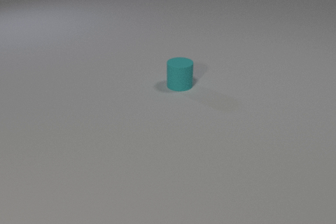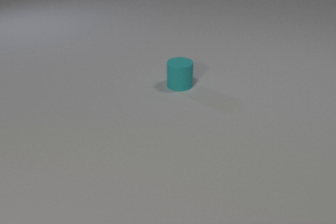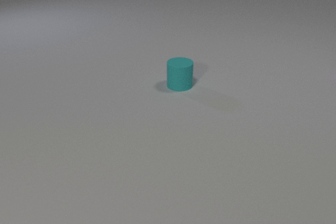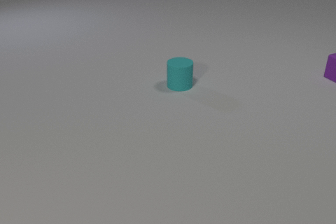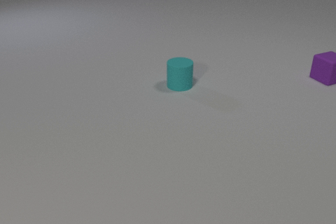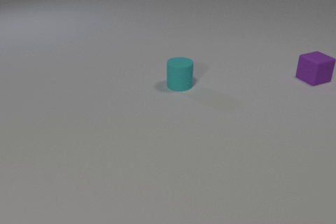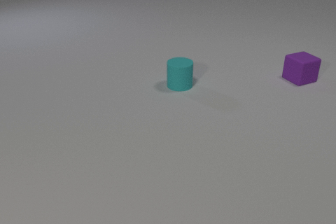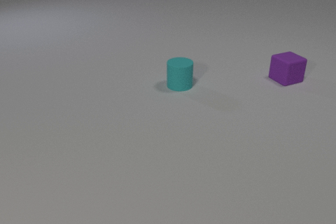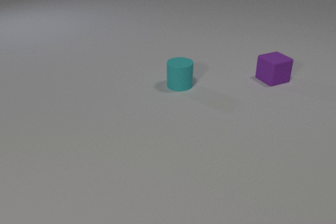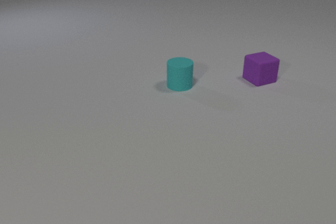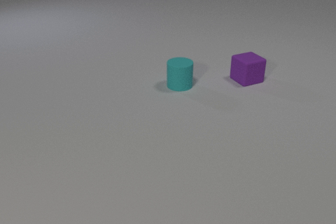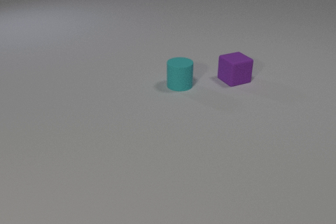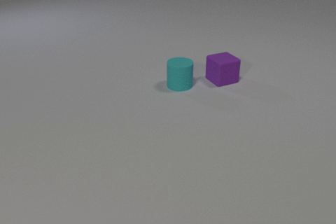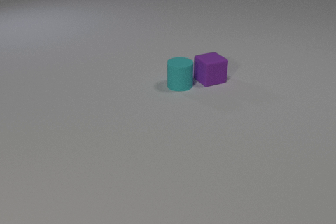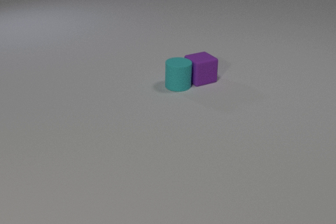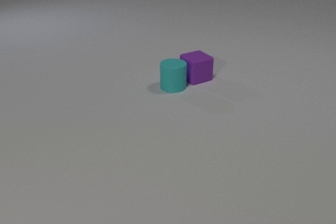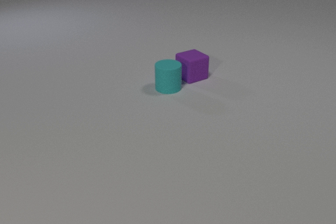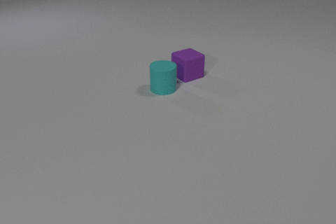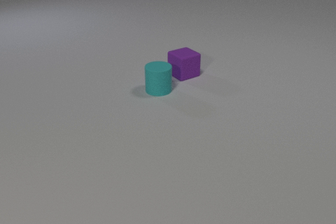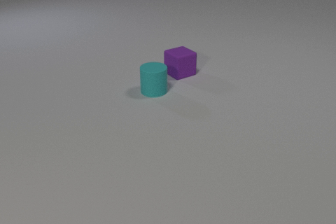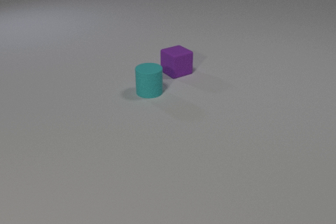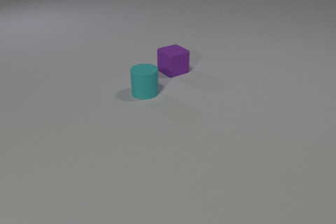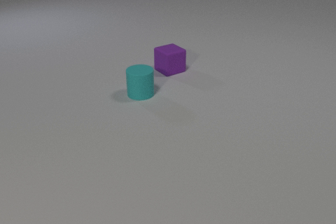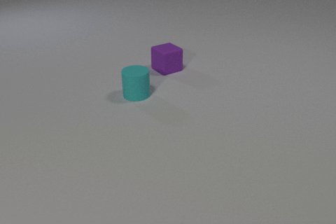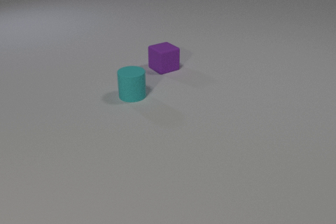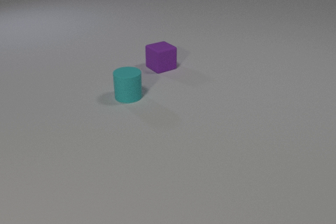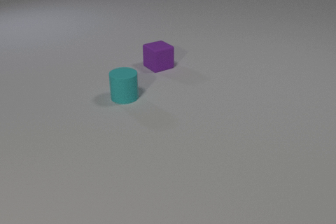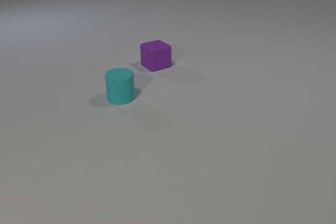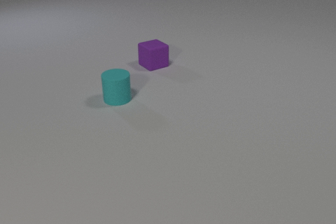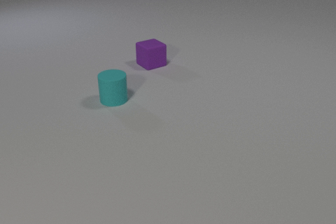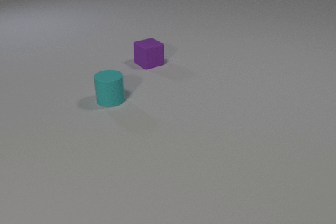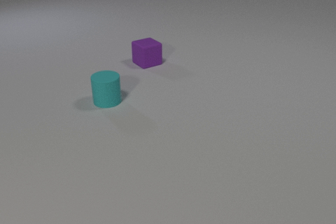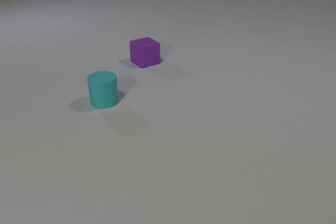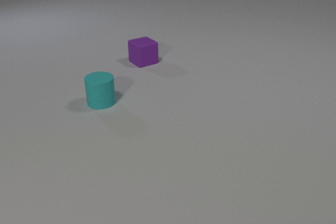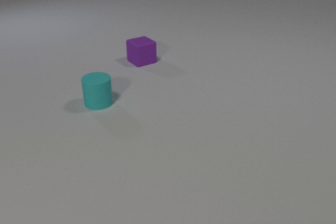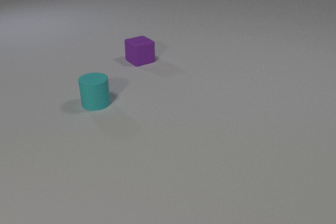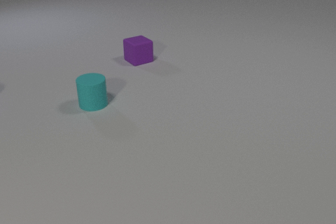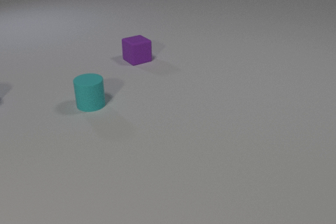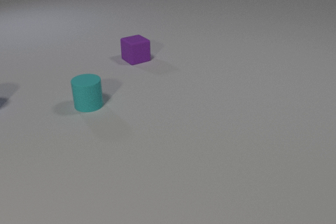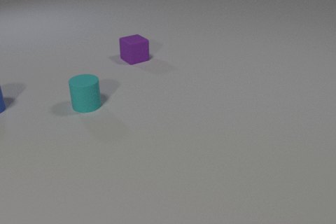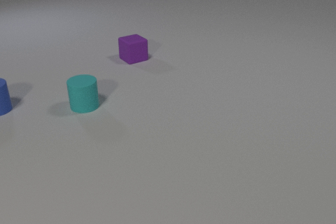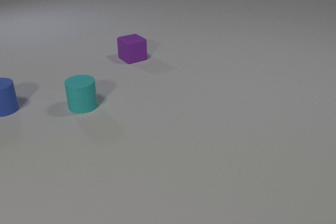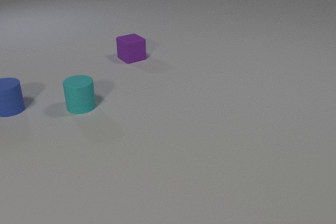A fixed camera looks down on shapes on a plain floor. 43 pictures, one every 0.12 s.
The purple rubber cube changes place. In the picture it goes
to the left.
The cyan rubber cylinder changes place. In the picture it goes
to the left.
0.00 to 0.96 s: The purple rubber cube comes in at the right edge, slides to the left and toward the camera.
0.96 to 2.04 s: The purple rubber cube slides to the left. The cyan rubber cylinder slides to the left and toward the camera. The purple rubber cube and the cyan rubber cylinder collide.
2.04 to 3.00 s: The purple rubber cube slides to the left and away from the camera. The cyan rubber cylinder slides to the left and toward the camera.
3.00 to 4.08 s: The purple rubber cube slides to the left and away from the camera. The cyan rubber cylinder slides to the left.
4.08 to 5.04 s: The purple rubber cube slides to the left and away from the camera. The cyan rubber cylinder slides to the left. The blue rubber cylinder comes in at the left edge, slides to the right.
How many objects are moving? 3.
What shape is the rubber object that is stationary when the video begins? cylinder.
How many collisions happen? 1.
